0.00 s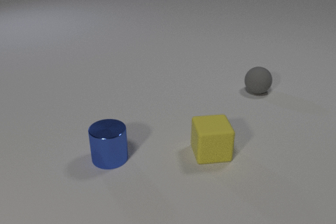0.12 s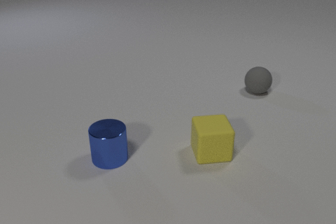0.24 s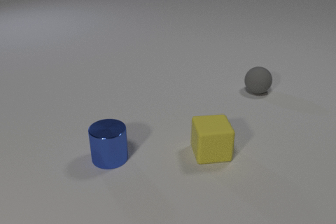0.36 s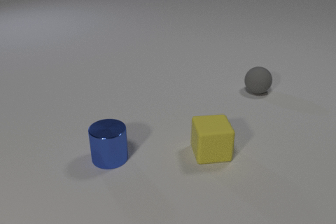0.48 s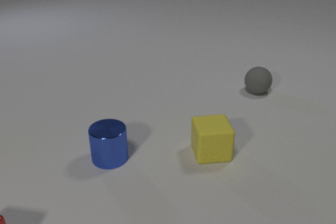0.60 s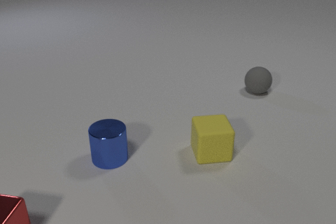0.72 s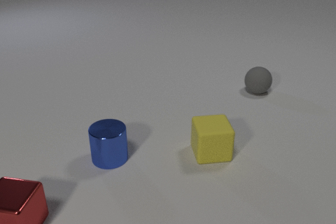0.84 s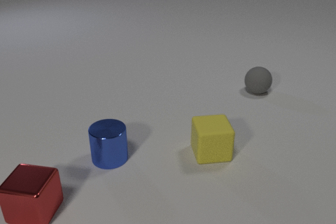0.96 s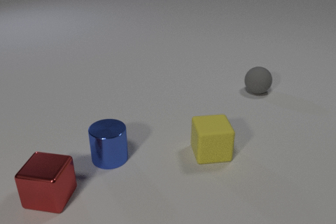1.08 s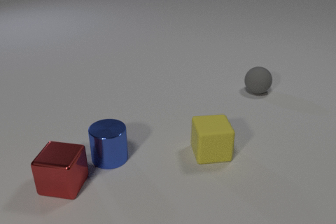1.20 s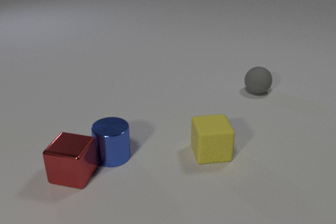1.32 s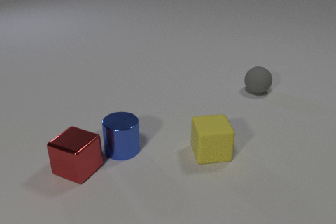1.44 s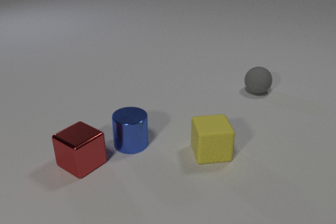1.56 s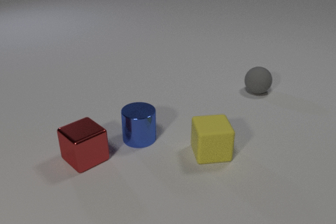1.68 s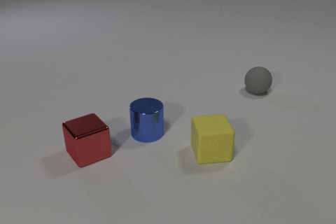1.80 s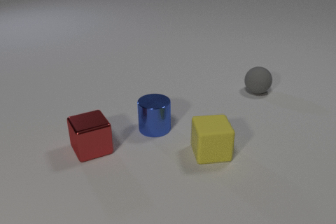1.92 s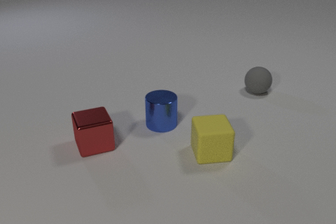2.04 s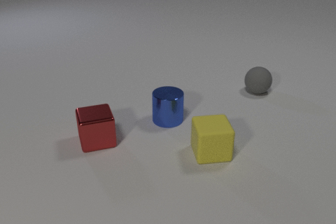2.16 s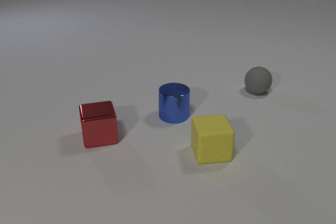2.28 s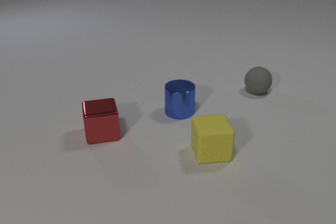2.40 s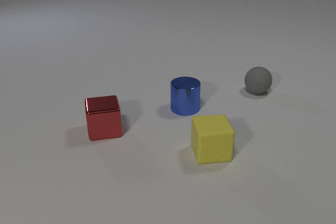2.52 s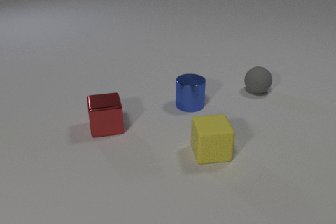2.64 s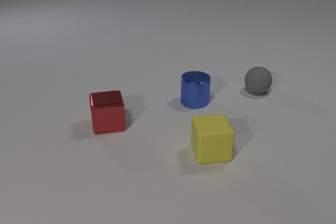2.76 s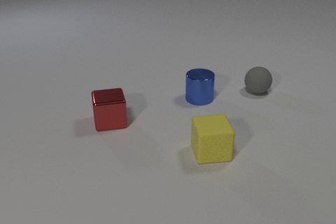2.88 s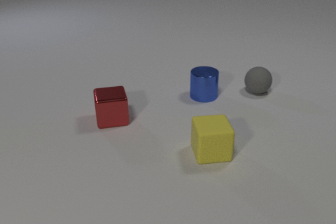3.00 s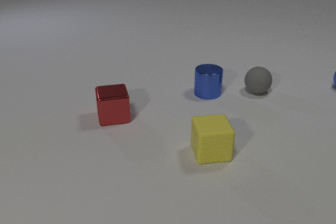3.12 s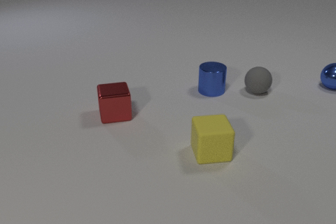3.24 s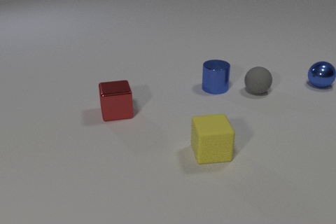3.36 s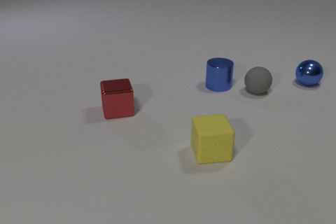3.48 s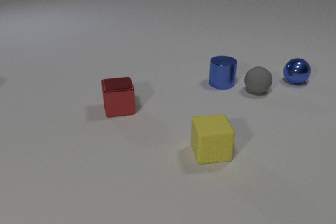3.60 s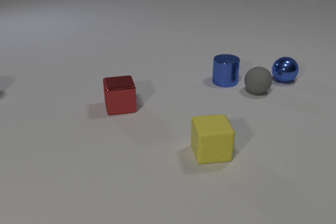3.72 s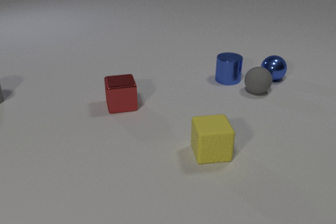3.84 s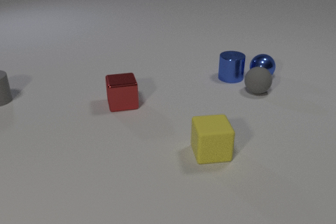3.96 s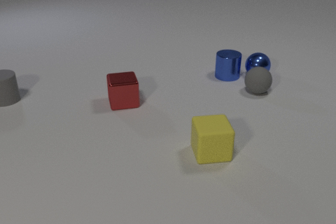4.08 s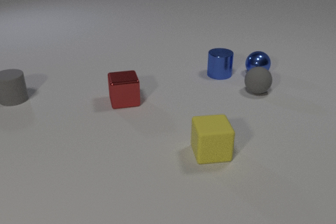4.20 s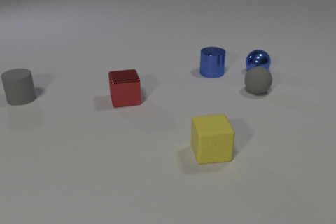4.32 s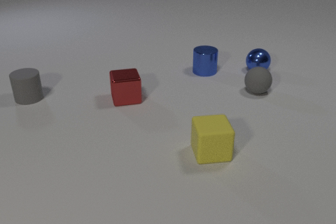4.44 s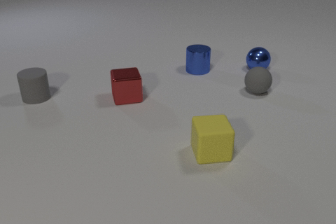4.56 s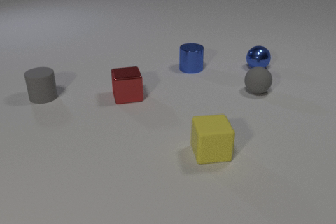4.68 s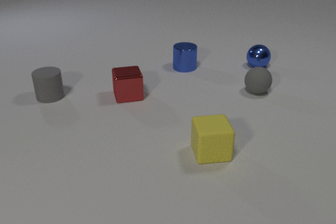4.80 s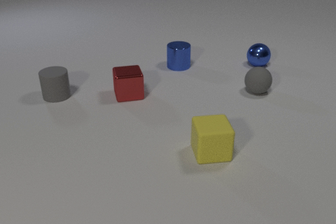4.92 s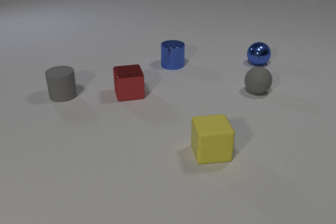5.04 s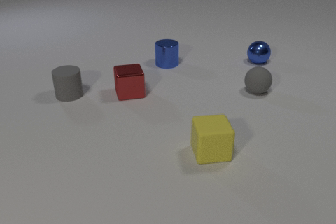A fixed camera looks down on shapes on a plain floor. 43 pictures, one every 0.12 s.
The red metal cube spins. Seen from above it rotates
clockwise.
The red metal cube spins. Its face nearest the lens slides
to the left.
0.00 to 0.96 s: The red metal cube comes in at the bottom edge, slides to the right and away from the camera.
0.96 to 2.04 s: The red metal cube slides away from the camera and to the right, spins so that its near face slides to the left, clockwise seen from above. The blue metal cylinder slides away from the camera and to the right. The red metal cube and the blue metal cylinder collide.
2.04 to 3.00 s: The red metal cube slides away from the camera. The blue metal cylinder slides away from the camera and to the right.
3.00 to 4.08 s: The red metal cube slides away from the camera. The blue metal cylinder slides away from the camera. The gray rubber cylinder comes in at the left edge, slides to the right. The blue metal sphere rolls to the left. The blue metal cylinder and the blue metal sphere collide.
4.08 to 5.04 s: The red metal cube slides away from the camera. The blue metal cylinder slides to the left and away from the camera. The gray rubber cylinder slides to the right. The blue metal sphere rolls away from the camera.
How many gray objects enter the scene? 1.
How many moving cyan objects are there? 0.
How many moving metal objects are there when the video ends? 3.
